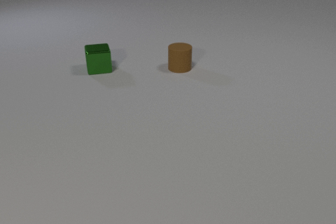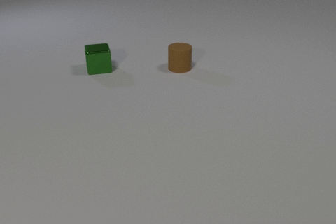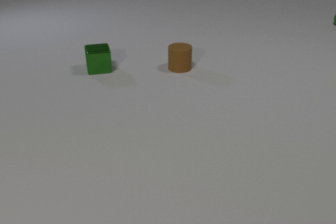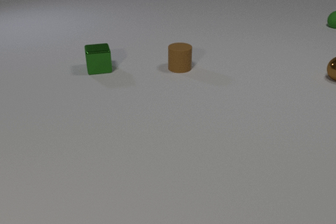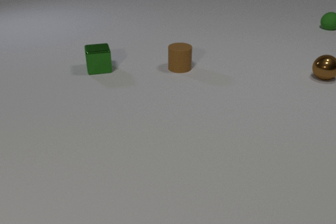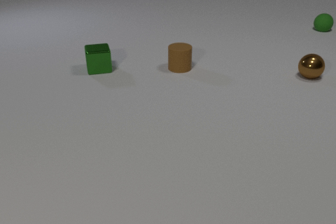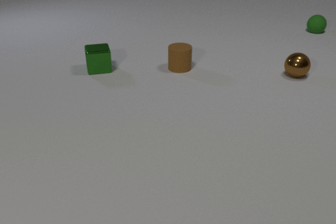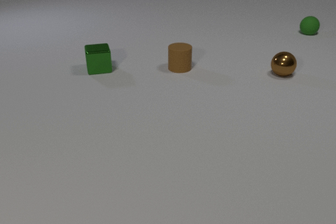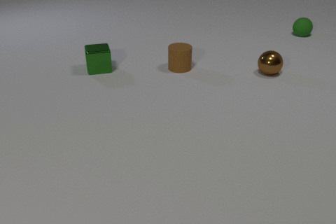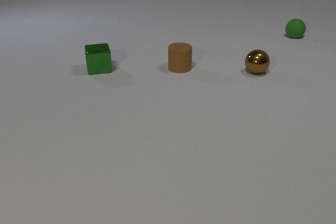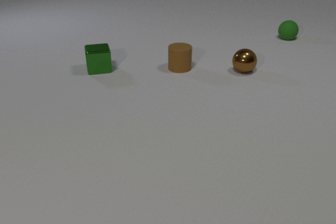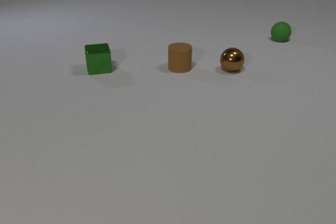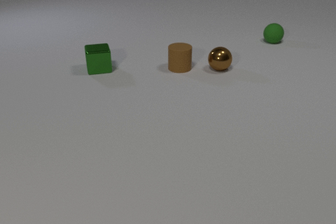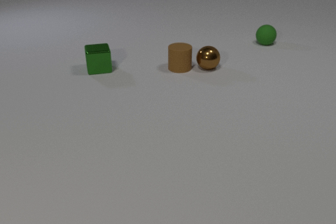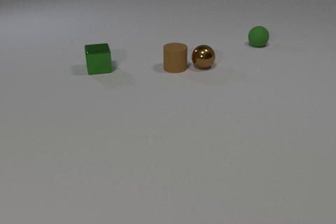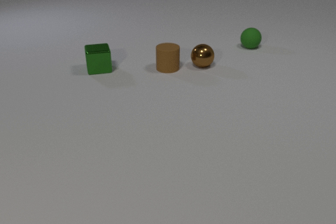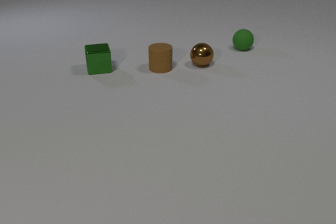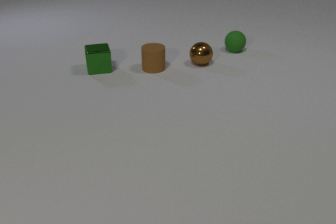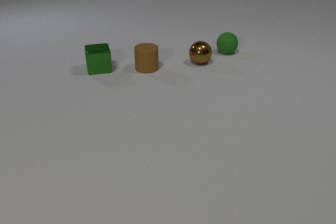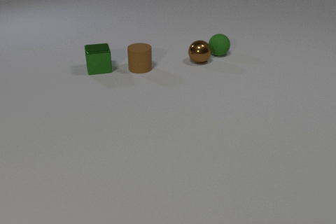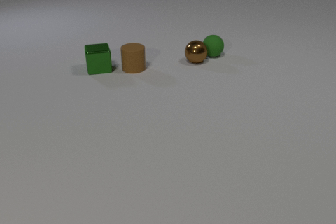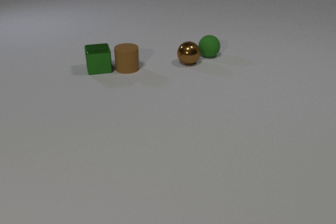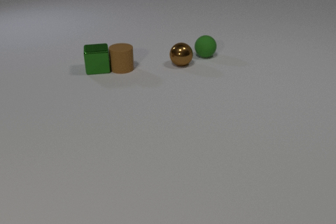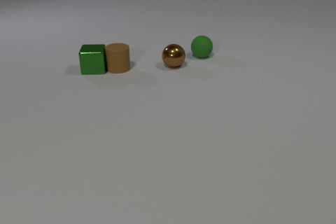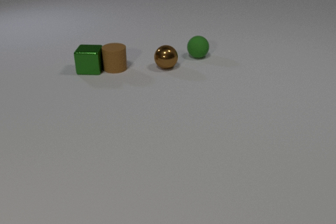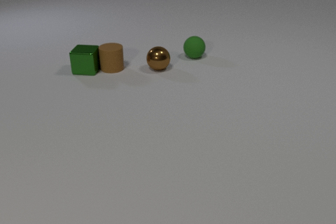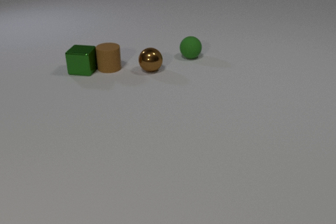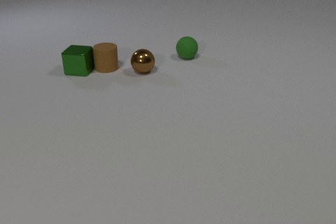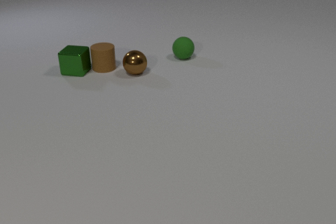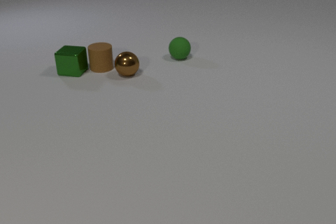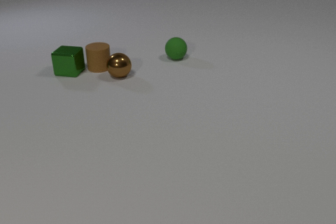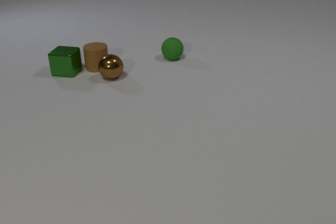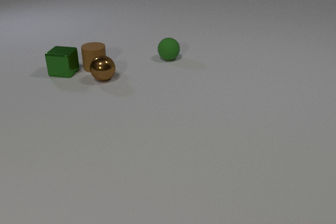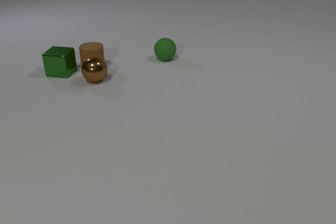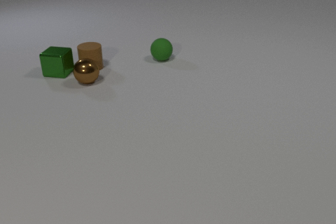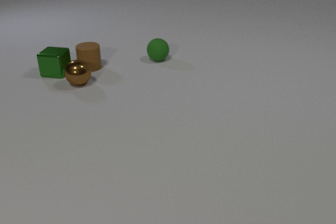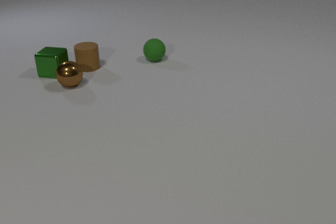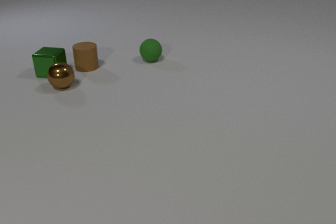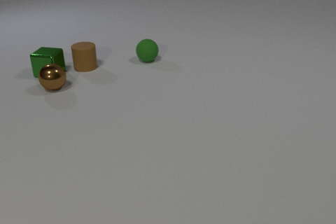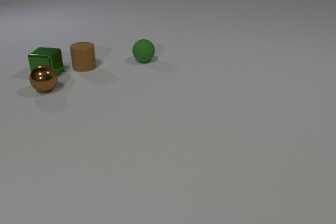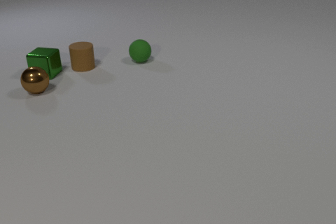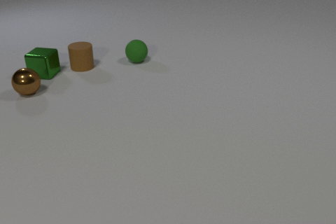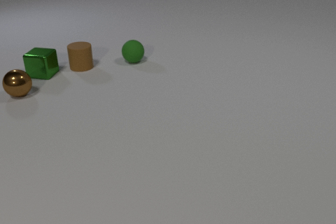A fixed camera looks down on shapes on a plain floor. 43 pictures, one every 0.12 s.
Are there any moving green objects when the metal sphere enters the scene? yes.
What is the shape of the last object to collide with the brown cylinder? cube.
How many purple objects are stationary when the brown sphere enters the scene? 0.
0.00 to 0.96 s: The brown metal sphere comes in at the right edge, rolls to the left. The green rubber sphere comes in at the right edge, rolls toward the camera and to the left.
0.96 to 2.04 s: The brown metal sphere rolls to the left. The brown rubber cylinder slides to the left. The green rubber sphere rolls to the left and toward the camera. The brown metal sphere and the brown rubber cylinder collide.
2.04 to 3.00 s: The brown metal sphere rolls to the left. The brown rubber cylinder slides to the left. The green rubber sphere rolls to the left and toward the camera. The green metal cube slides to the left, spins so that its near face slides to the left, clockwise seen from above. The brown metal sphere and the green rubber sphere collide. The brown rubber cylinder and the green metal cube collide.
3.00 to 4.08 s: The brown metal sphere rolls to the left. The brown rubber cylinder slides to the left. The green rubber sphere rolls to the left. The green metal cube slides to the left.
4.08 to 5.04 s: The brown metal sphere rolls to the left. The brown rubber cylinder slides to the left. The green rubber sphere rolls to the left. The green metal cube slides to the left.
